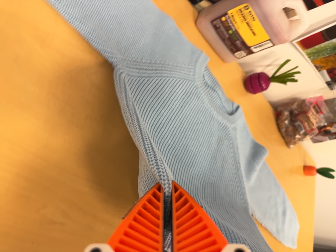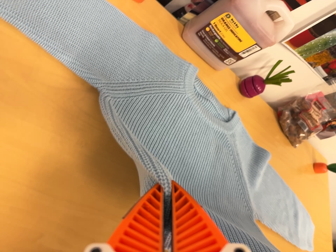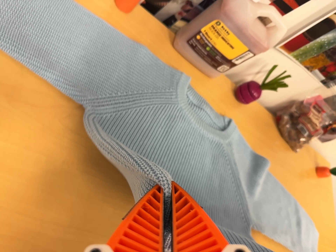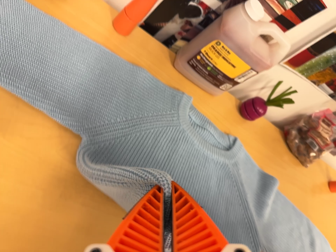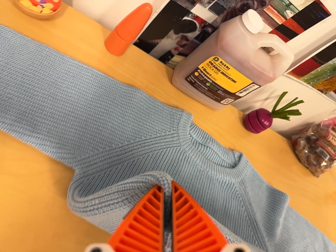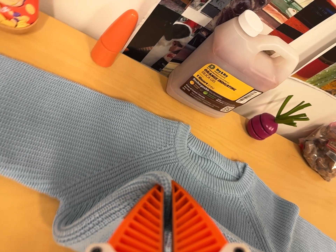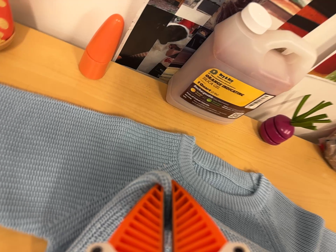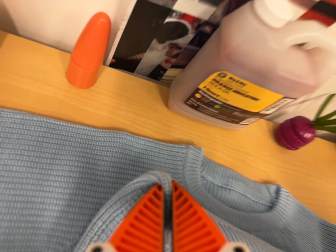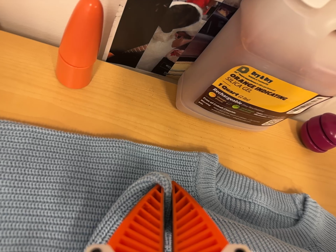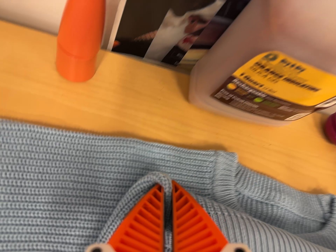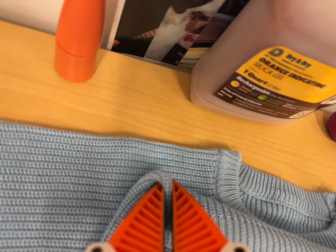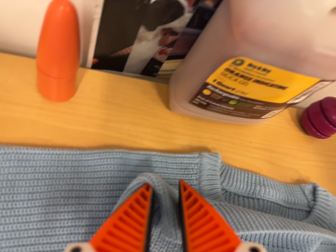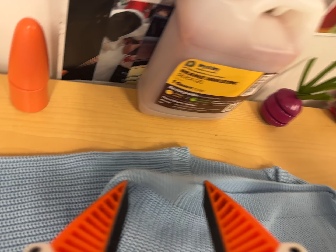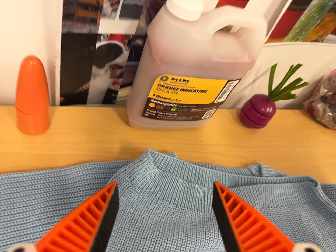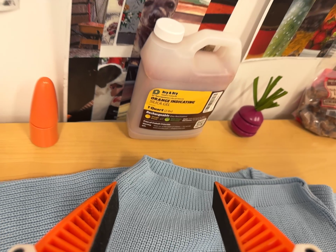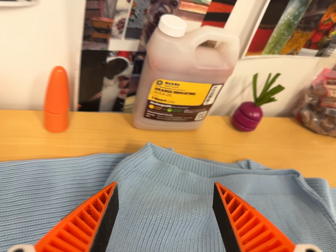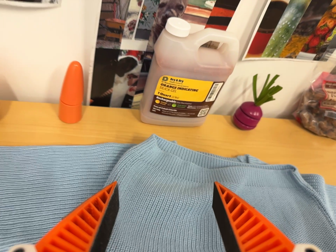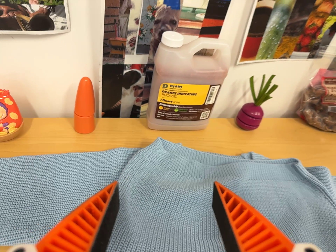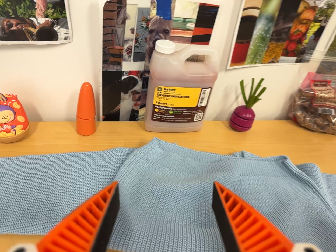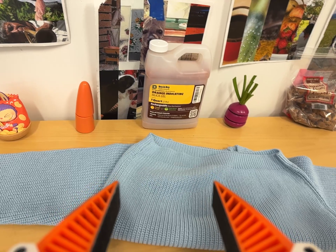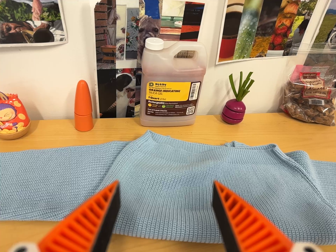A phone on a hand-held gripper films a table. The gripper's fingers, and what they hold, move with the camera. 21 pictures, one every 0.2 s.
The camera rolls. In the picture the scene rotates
counterclockwise.
0.0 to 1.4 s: The camera pans to its left by about 15 degrees. It travels forward, toward the top of its view and to its right, about 26 cm, so what stands in front looms larger. It rolls about its line of sight by about 20 degrees, and the scene rotates counterclockwise.
1.4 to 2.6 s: The camera rolls about its line of sight by about 20 degrees, and the scene rotates counterclockwise.
2.6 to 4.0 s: The camera pans to its left by about 10 degrees. It travels backward, toward the bottom of its view and to its right, about 24 cm, so what stands in front gets smaller. Its aim tips toward the top of its view by about 15 degrees.
The film runs forward here.
